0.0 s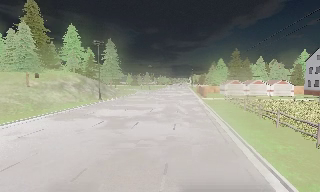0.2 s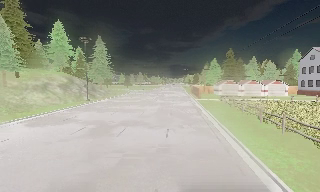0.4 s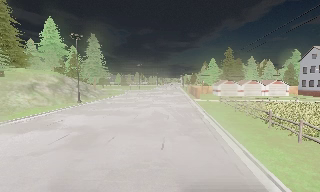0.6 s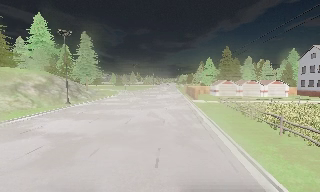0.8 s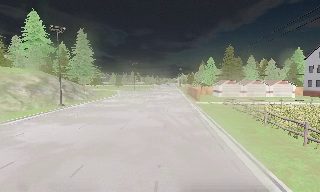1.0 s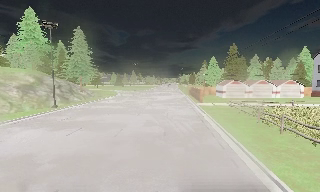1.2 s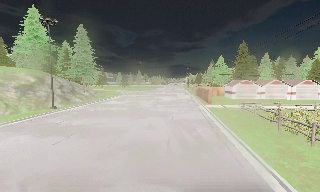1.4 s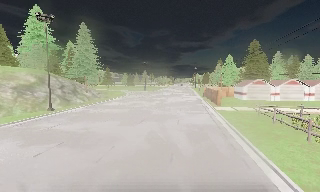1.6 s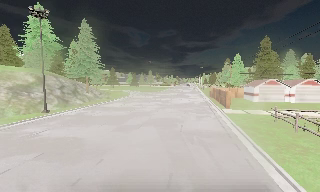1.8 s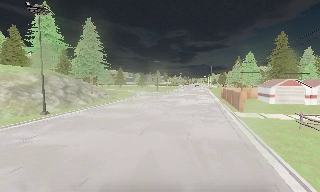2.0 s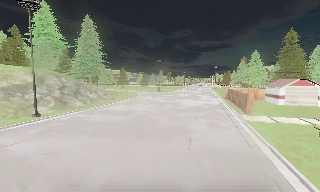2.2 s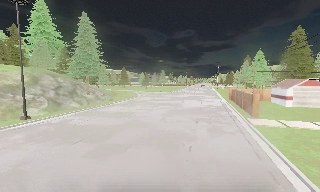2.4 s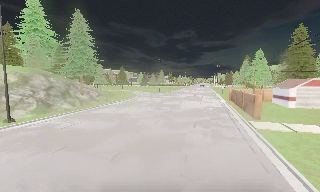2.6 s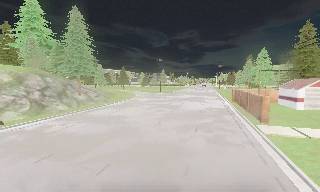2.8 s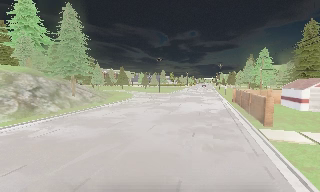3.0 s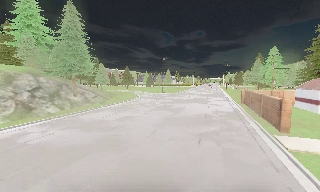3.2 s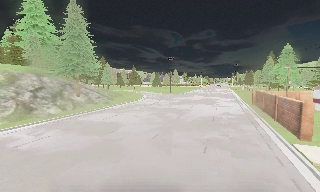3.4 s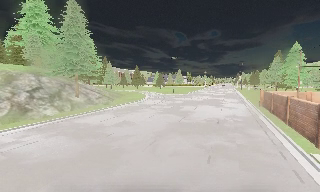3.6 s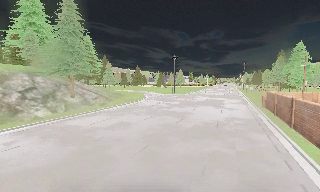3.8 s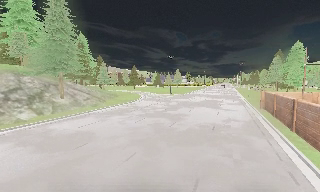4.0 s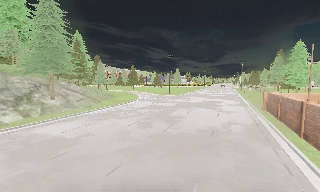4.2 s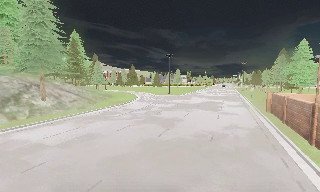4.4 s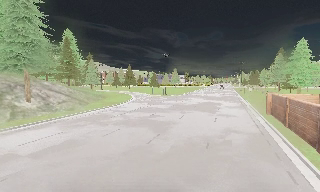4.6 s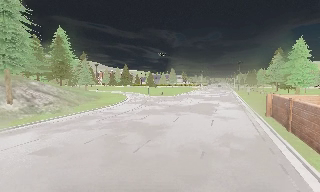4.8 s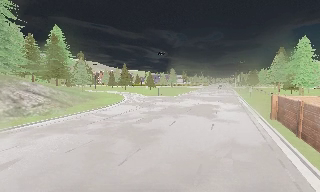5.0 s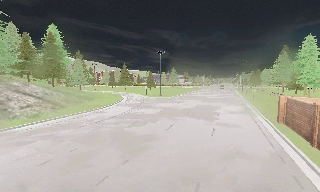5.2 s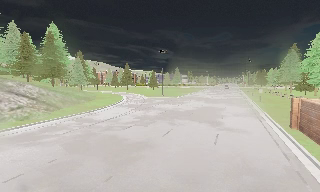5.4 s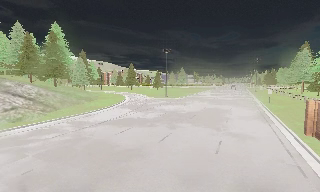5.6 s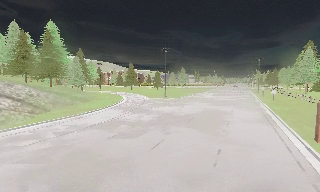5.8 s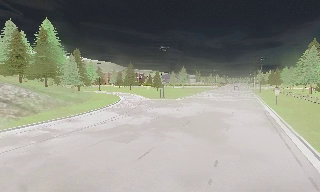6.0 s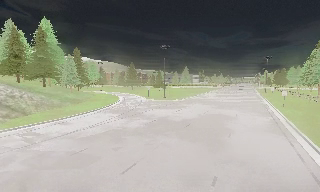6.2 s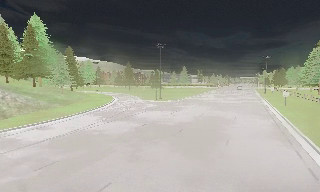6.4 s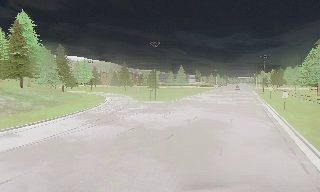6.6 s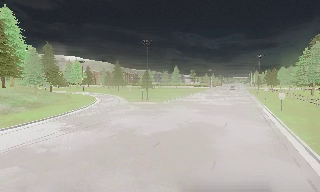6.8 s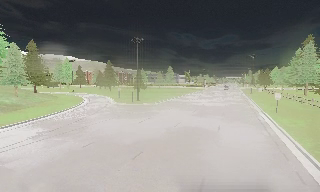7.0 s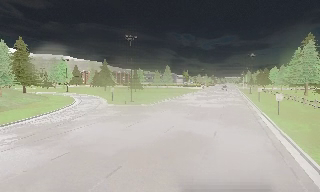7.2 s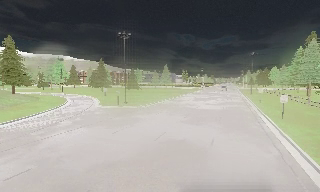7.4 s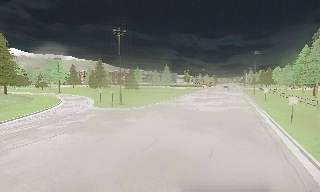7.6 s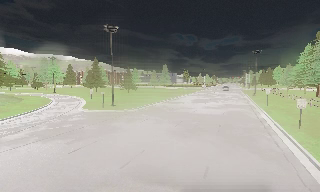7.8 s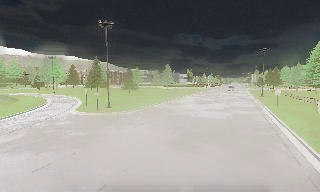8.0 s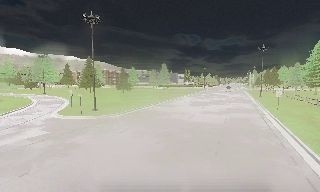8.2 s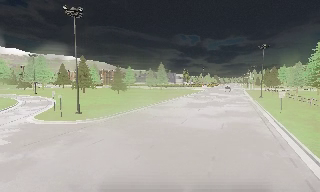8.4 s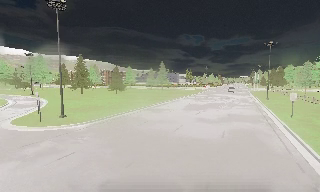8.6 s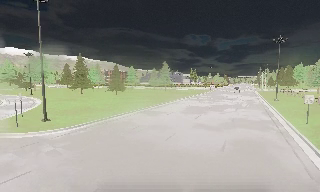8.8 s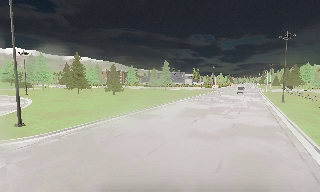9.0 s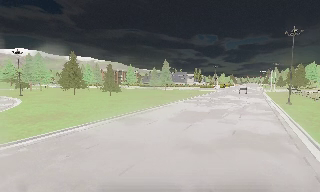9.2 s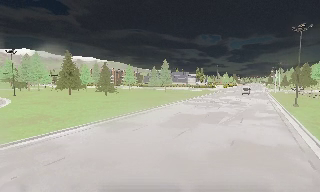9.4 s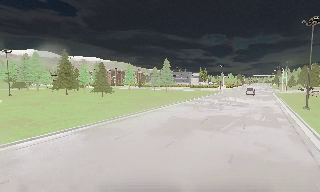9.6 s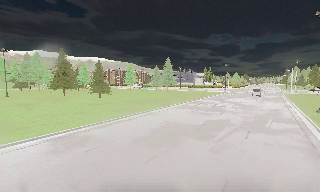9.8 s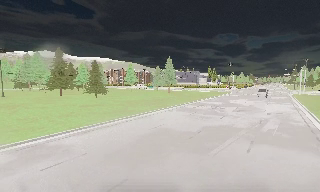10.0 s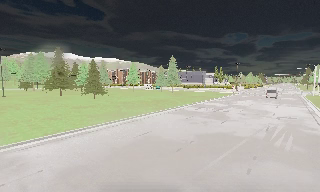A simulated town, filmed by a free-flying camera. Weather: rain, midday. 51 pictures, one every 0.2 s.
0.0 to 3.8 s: The camera pans to its left, which is counterclockwise from overhead, by about 15 degrees. It travels forward, about 30 m, so what stands in front looms larger.
3.8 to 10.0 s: The camera pans to its left, which is counterclockwise from overhead, by about 15 degrees. It travels forward and to its right, about 55 m, so what stands in front looms larger. It gains speed.
The film runs forward here.
